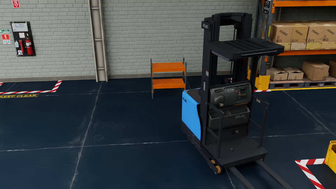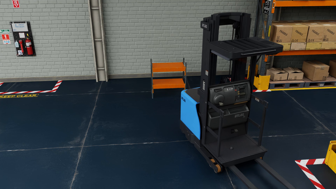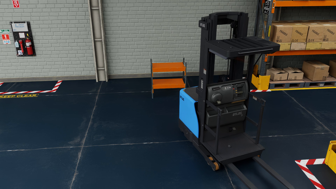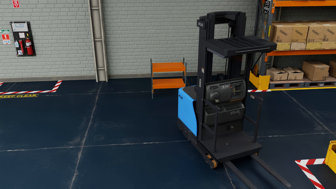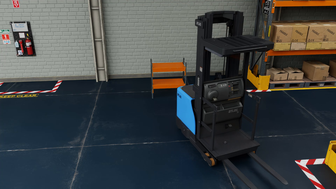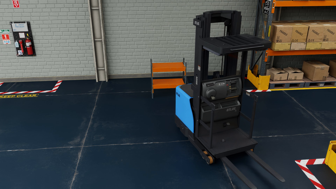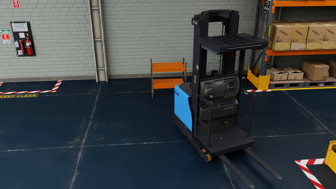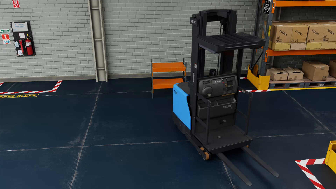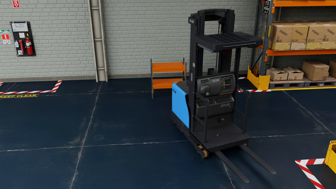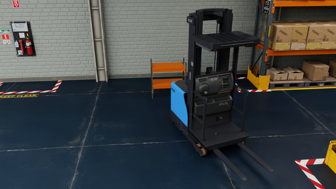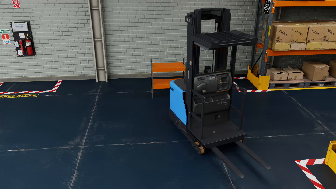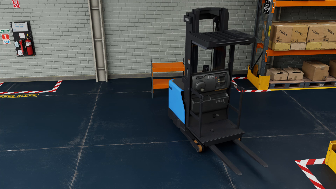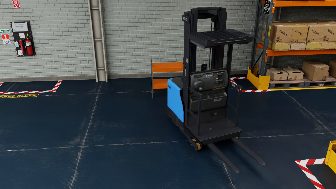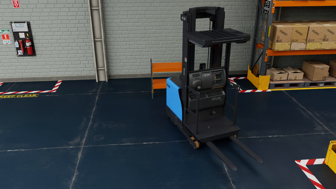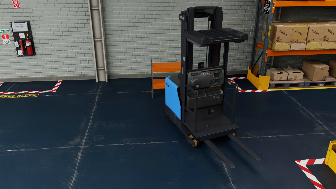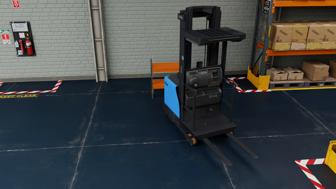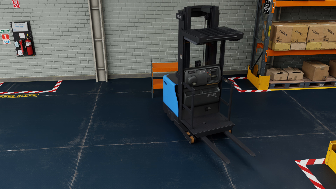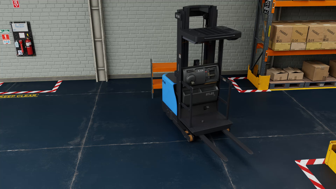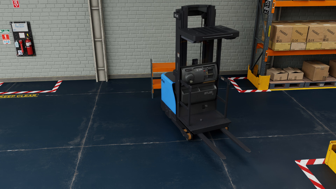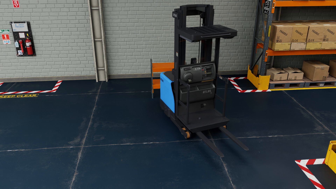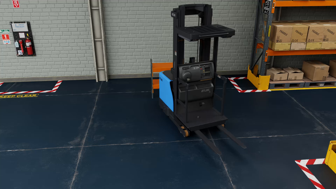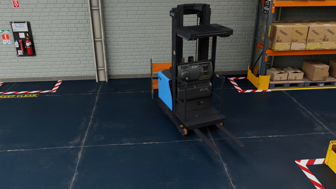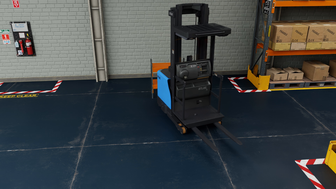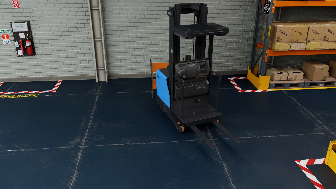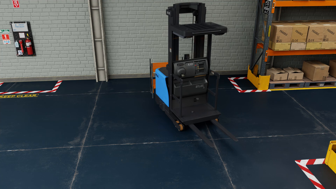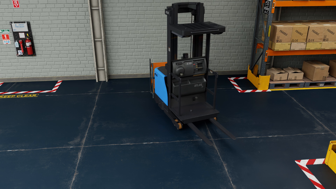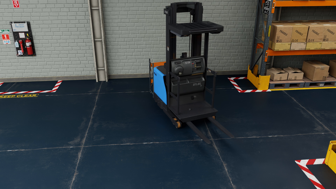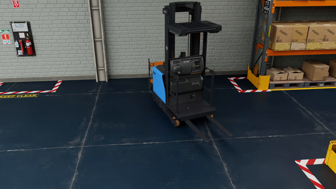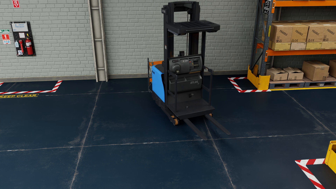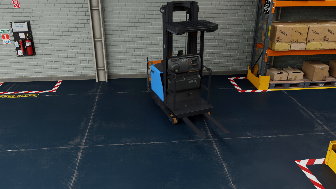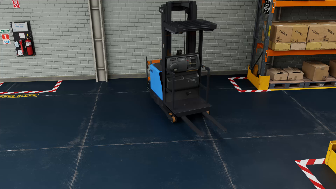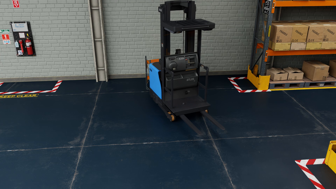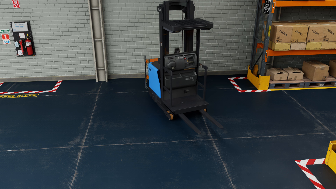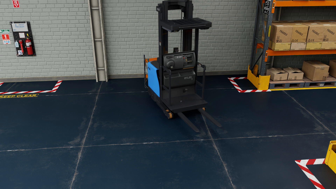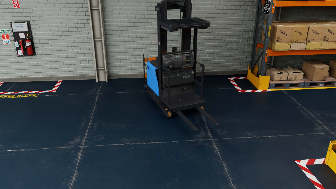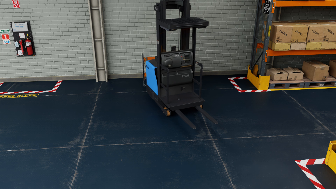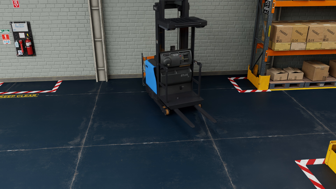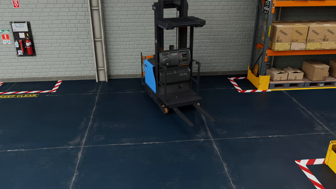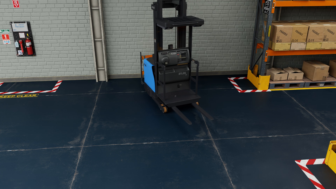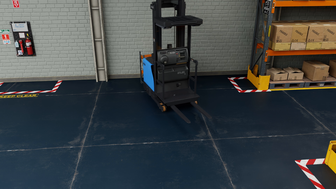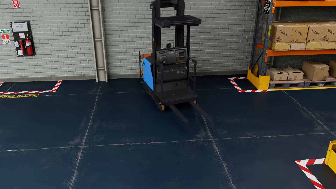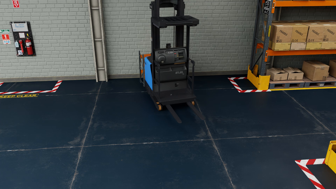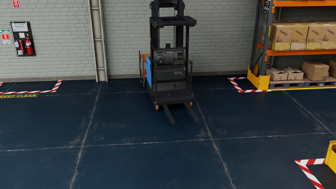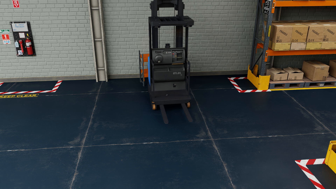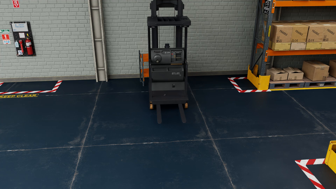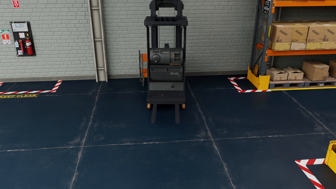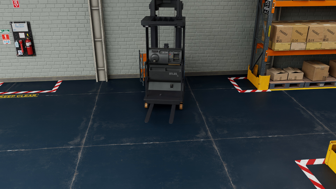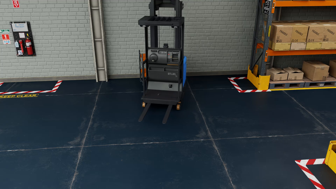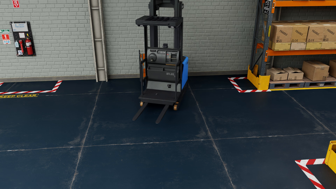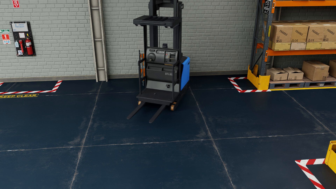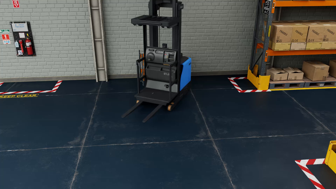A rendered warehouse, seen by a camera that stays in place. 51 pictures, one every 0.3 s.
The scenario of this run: A forklift runs into an object in its way.
